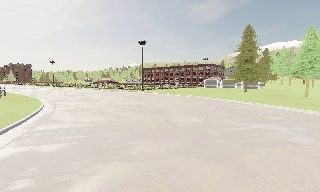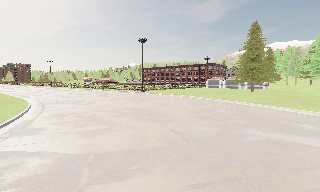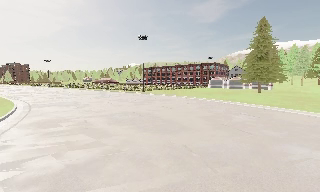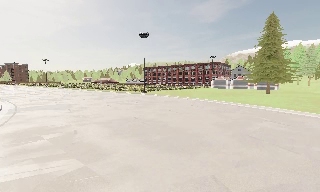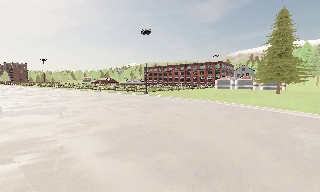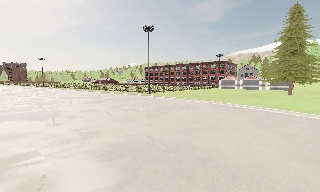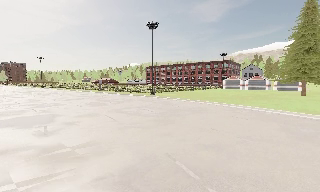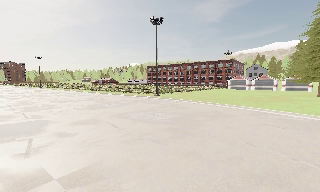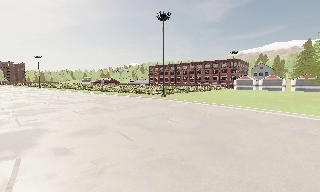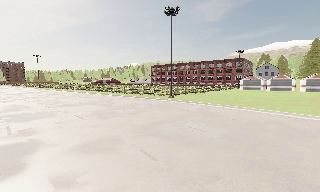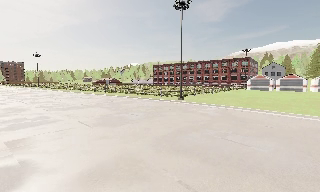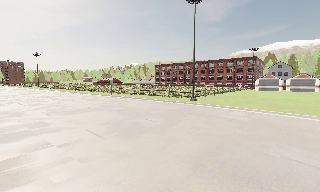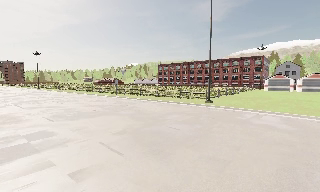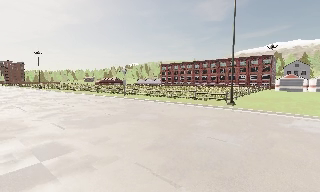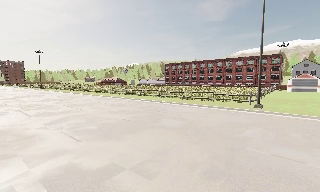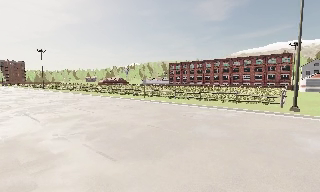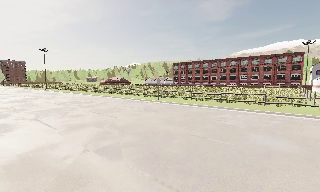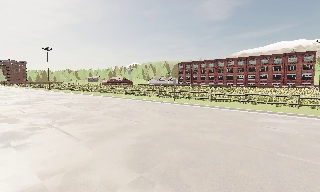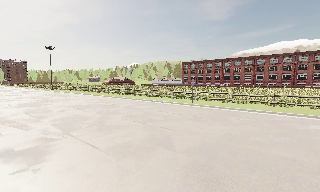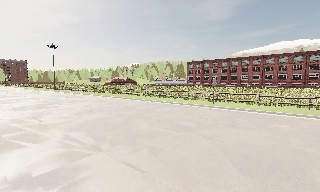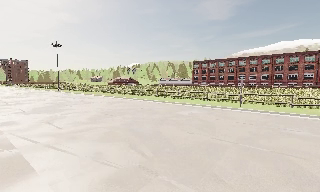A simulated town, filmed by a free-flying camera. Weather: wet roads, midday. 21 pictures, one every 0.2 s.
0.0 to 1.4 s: The camera travels forward, about 14 m, so what stands in front looms larger.
1.4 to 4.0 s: The camera travels forward and to its left, about 30 m, so what stands in front looms larger.
The film runs forward here.
